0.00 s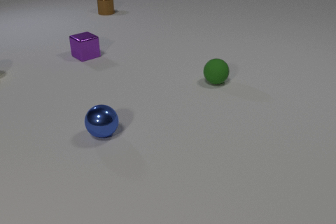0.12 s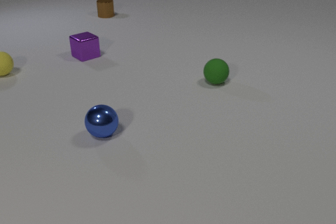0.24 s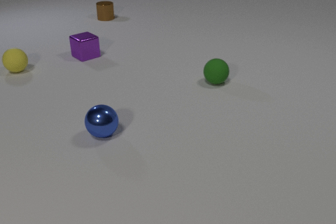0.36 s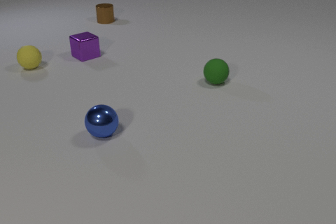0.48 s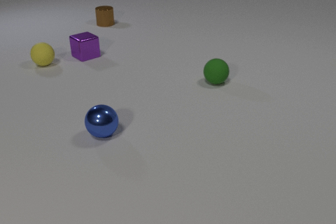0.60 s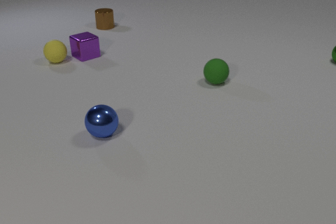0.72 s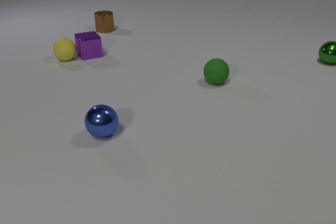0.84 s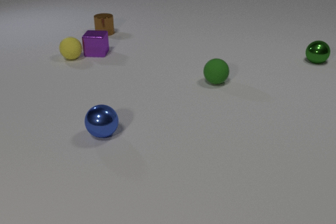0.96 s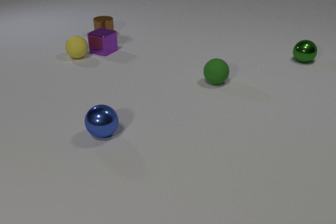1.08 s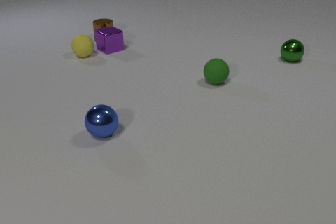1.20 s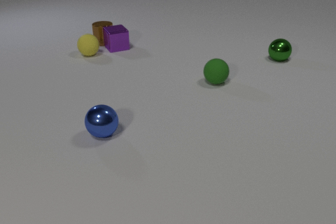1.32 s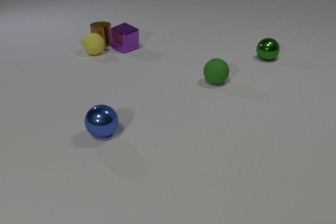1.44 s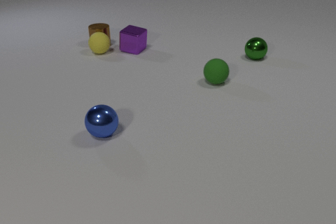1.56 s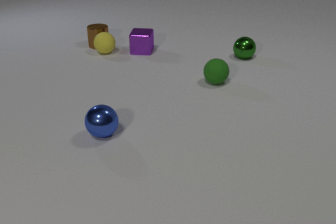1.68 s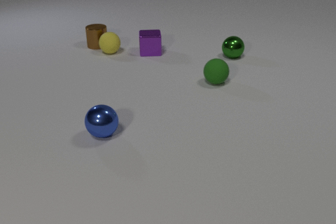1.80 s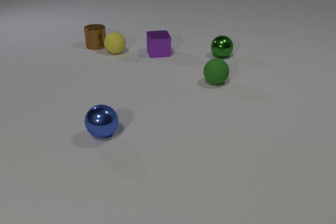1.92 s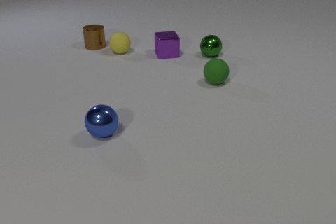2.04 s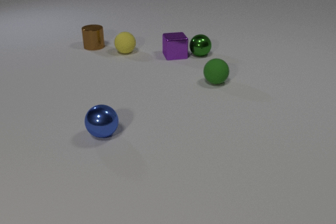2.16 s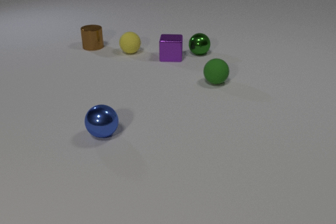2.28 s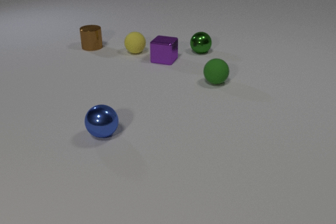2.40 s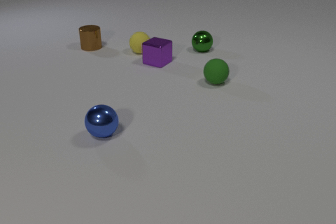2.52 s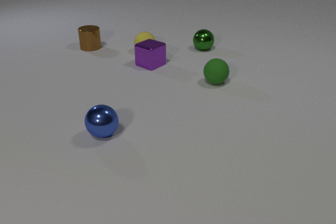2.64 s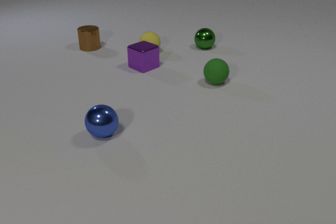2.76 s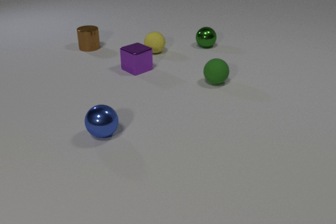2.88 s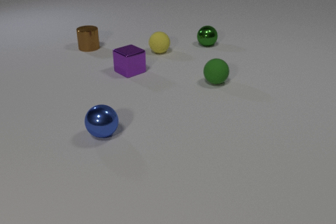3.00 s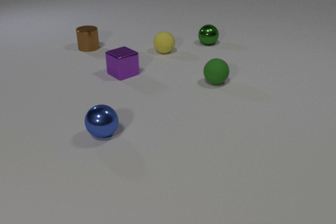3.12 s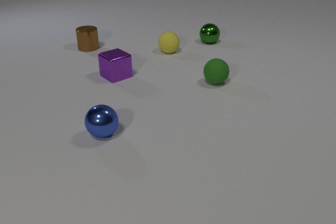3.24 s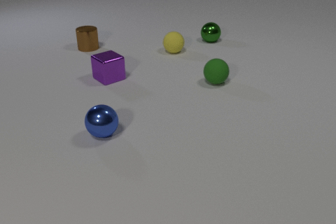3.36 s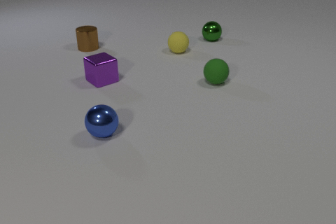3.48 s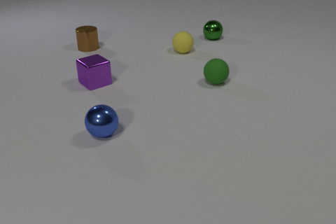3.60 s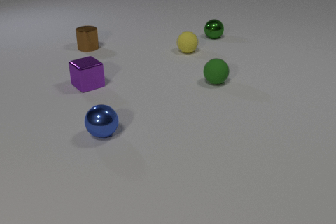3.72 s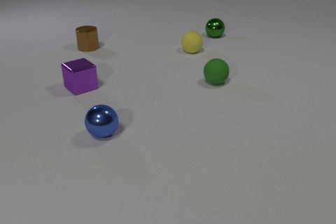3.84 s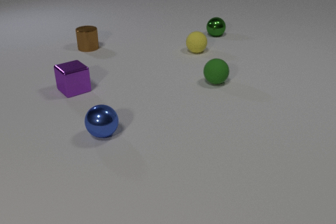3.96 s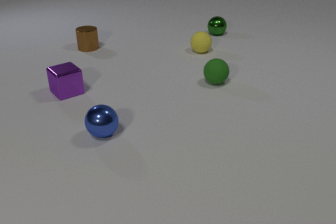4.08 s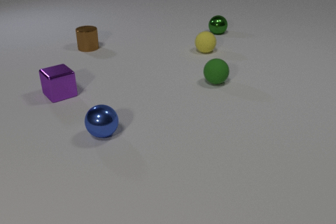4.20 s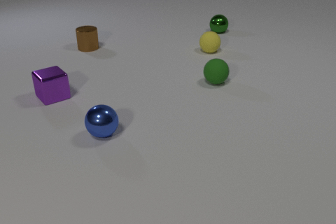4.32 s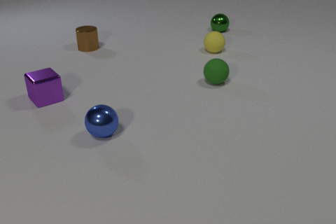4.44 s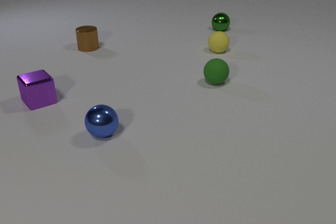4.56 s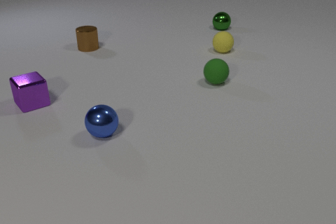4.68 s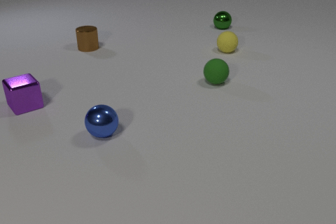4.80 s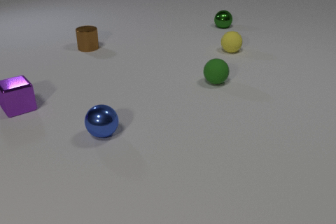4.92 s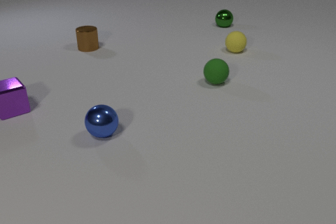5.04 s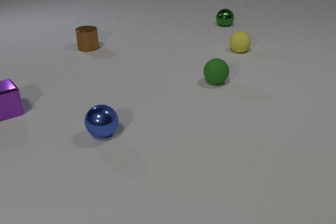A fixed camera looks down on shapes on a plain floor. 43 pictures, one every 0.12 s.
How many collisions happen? 4.
What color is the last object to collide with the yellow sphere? brown.
How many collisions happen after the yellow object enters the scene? 4.
0.00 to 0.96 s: The yellow rubber sphere comes in at the left edge, rolls to the right. The purple metal cube slides to the right and away from the camera, spins so that its near face slides to the left, clockwise seen from above. The brown metal cylinder slides toward the camera. The green metal sphere comes in at the right edge, rolls to the left. The yellow rubber sphere and the purple metal cube collide.
0.96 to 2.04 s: The yellow rubber sphere rolls to the right. The purple metal cube slides to the right, spins so that its near face slides to the right, counterclockwise seen from above. The brown metal cylinder slides toward the camera. The green metal sphere rolls to the left. The purple metal cube and the brown metal cylinder collide. The yellow rubber sphere and the brown metal cylinder collide.
2.04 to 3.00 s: The yellow rubber sphere rolls to the right. The purple metal cube slides to the left and toward the camera, spins so that its near face slides to the left, clockwise seen from above. The brown metal cylinder slides to the left. The green metal sphere rolls away from the camera. The purple metal cube and the green metal sphere collide.
3.00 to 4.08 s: The yellow rubber sphere rolls to the right. The purple metal cube slides to the left and toward the camera. The green metal sphere rolls away from the camera.
4.08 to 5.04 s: The yellow rubber sphere rolls to the right. The purple metal cube slides to the left and toward the camera. The green metal sphere rolls away from the camera.
